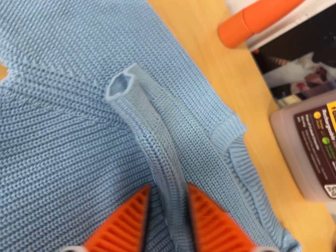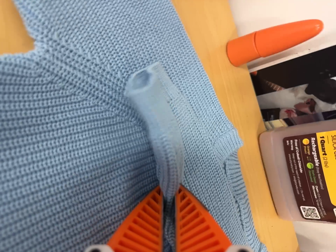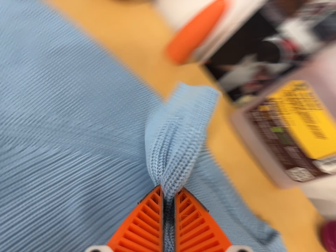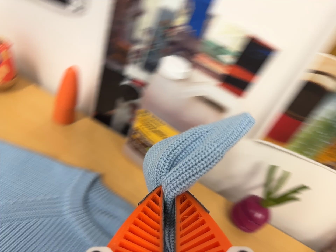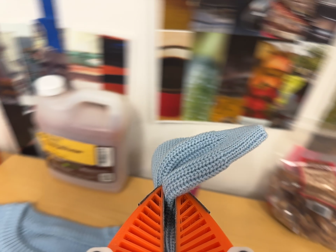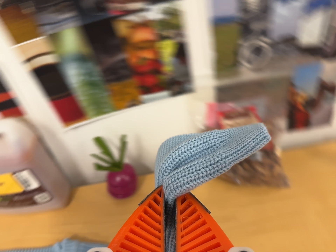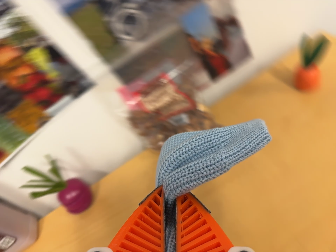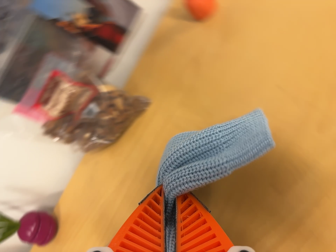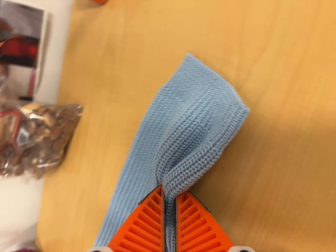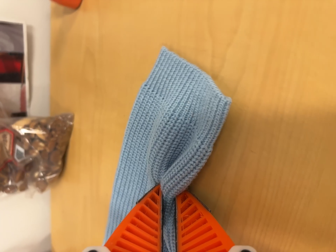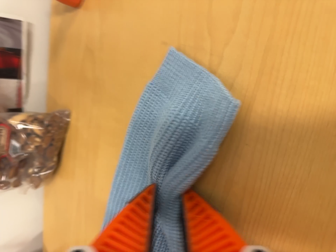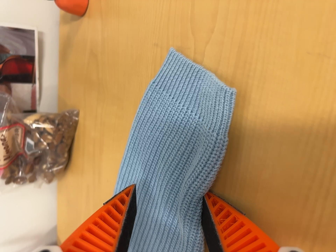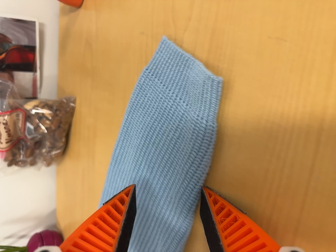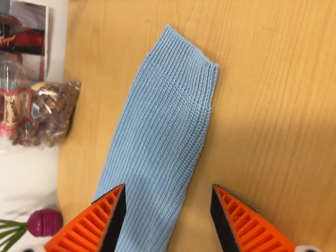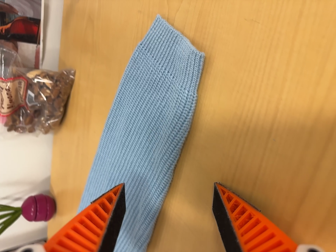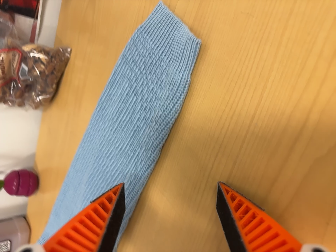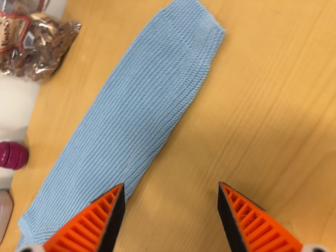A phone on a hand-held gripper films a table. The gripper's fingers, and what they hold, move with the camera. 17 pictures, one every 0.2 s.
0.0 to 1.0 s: The scene slides to the left, as the camera pans about 10 degrees to its right. It travels to its right, about 40 cm, so close, fixed things drift to the left. Its aim tips toward the top of its view by about 10 degrees, and the scene shifts downward. It rolls about its line of sight by about 70 degrees, and the scene rotates counterclockwise.
1.0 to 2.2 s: The camera travels to its right, about 36 cm, so close, fixed things drift to the left. Its aim tips toward the bottom of its view by about 10 degrees, and the scene shifts upward. It rolls about its line of sight by about 75 degrees, and the scene rotates counterclockwise.
2.2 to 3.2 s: The camera travels backward and toward the bottom of its view, about 9 cm, so what stands in front gets smaller. It rolls about its line of sight by about 15 degrees, and the scene rotates clockwise.
The film runs backward here.
